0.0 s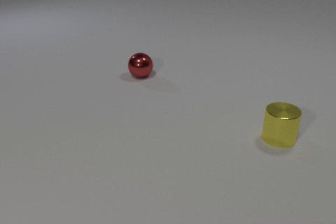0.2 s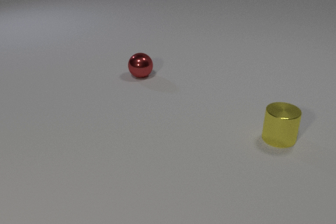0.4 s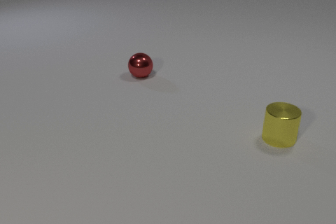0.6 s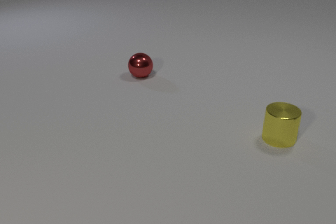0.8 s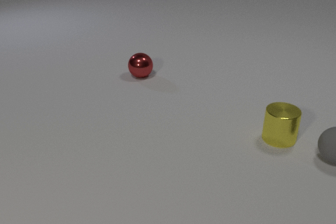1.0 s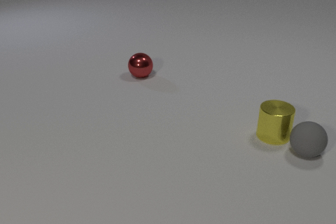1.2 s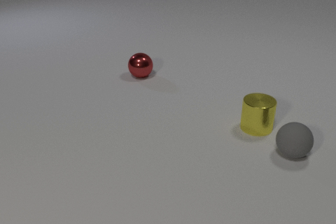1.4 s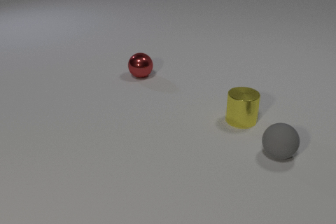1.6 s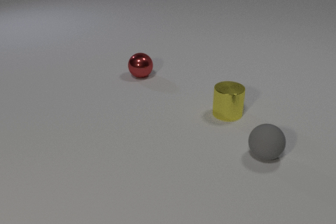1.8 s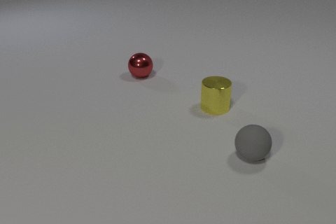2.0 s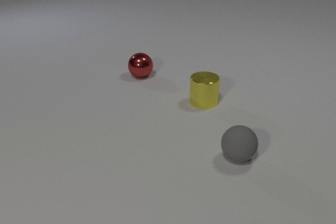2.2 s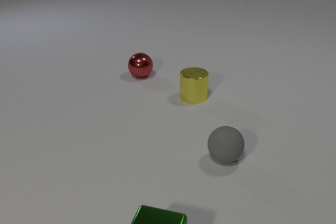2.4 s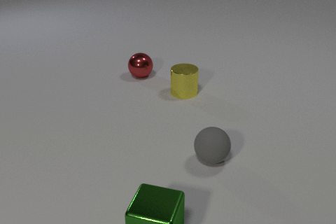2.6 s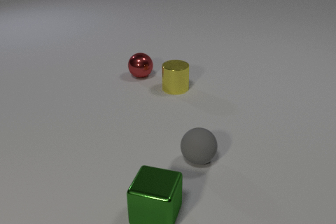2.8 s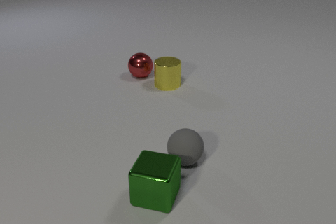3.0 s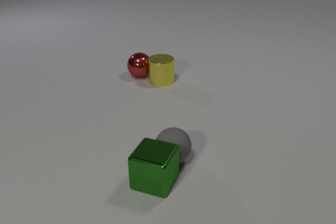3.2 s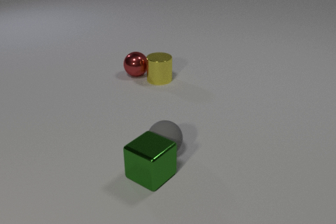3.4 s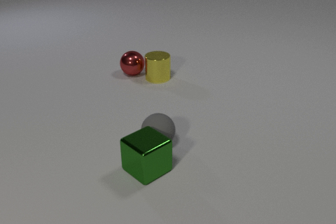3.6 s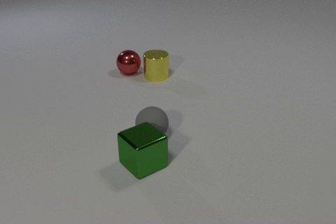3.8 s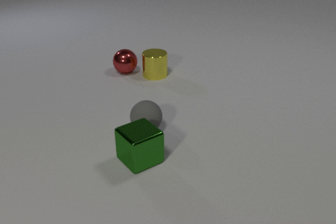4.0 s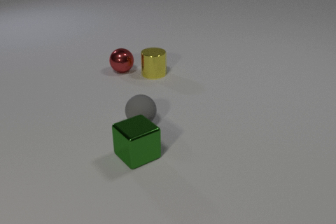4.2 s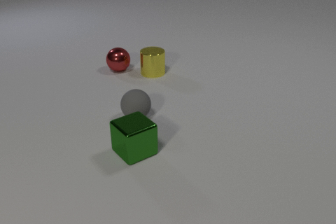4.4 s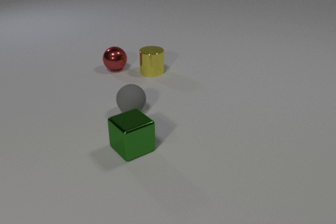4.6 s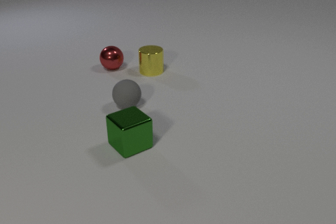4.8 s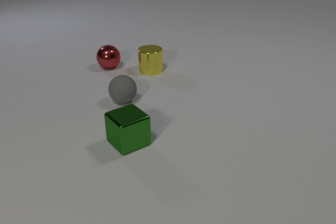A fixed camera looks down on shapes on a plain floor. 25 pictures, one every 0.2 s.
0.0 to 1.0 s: The gray rubber sphere comes in at the right edge, rolls to the left. The gray rubber sphere and the yellow metal cylinder collide.
1.0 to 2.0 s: The gray rubber sphere rolls to the left and toward the camera. The yellow metal cylinder slides to the left and away from the camera.
2.0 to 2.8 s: The gray rubber sphere rolls to the left. The yellow metal cylinder slides to the left and away from the camera. The green metal cube comes in at the bottom edge, slides away from the camera.
2.8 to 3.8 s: The gray rubber sphere rolls away from the camera and to the left. The yellow metal cylinder slides away from the camera and to the left. The green metal cube slides away from the camera, spins clockwise seen from above by about 45 degrees, its near face sliding to the left. The red metal sphere rolls to the left and away from the camera. The gray rubber sphere and the green metal cube collide. The yellow metal cylinder and the red metal sphere collide.
3.8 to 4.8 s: The gray rubber sphere rolls away from the camera. The yellow metal cylinder slides away from the camera. The green metal cube slides away from the camera. The red metal sphere rolls to the left and away from the camera.
How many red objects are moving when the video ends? 1.
What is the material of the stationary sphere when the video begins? metal.
How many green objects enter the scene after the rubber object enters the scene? 1.
